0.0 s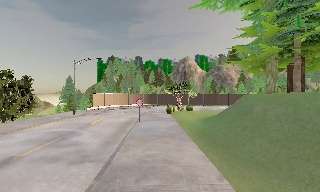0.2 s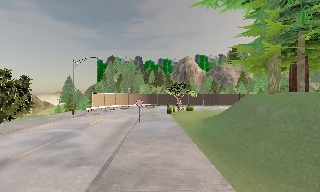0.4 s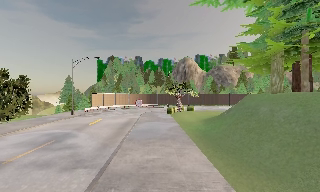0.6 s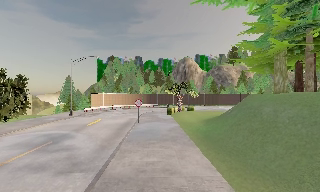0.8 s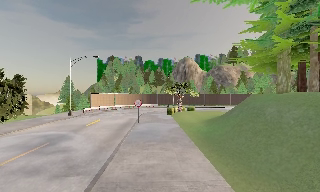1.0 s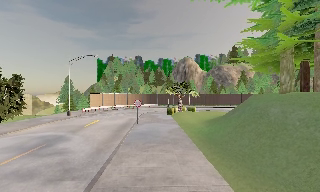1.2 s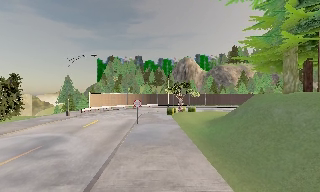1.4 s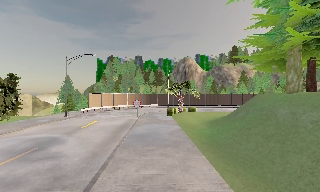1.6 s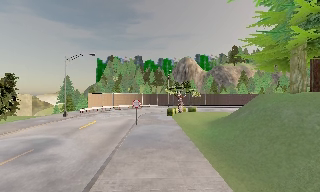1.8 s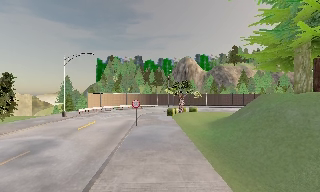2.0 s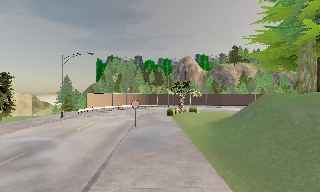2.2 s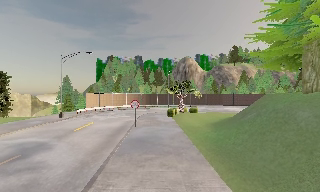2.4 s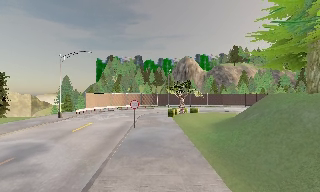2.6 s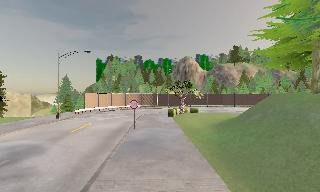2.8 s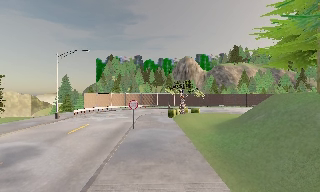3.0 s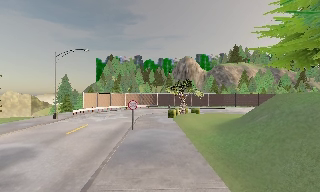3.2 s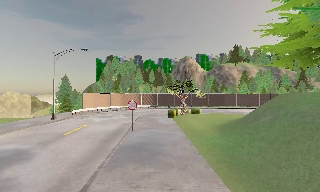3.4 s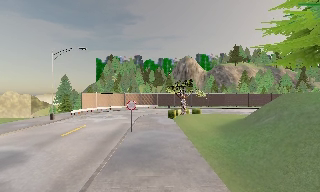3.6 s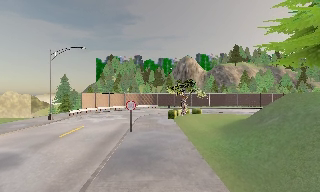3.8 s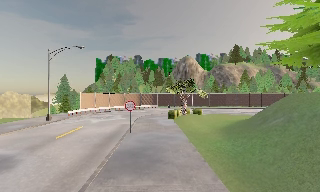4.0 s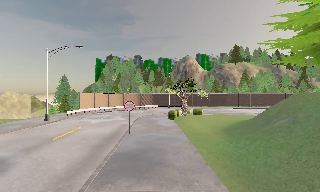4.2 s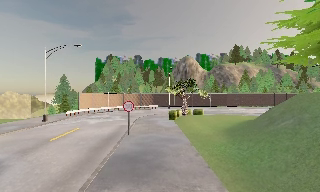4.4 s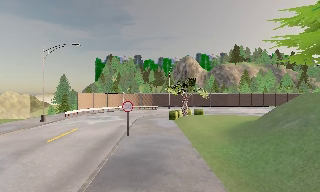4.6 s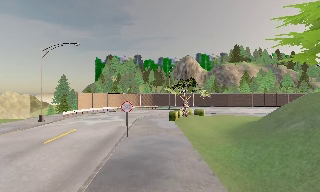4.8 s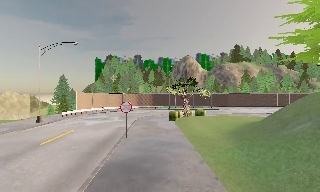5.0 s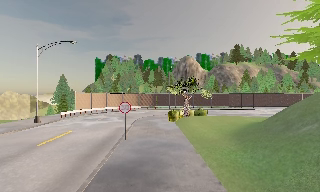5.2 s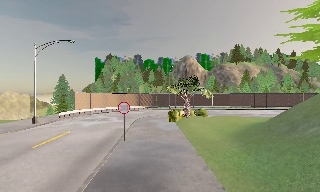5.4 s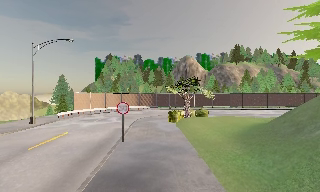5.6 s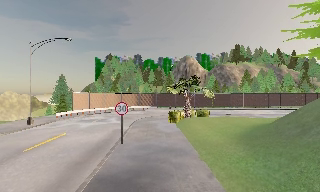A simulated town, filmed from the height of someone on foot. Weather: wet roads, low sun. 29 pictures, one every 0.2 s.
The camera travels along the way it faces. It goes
forward.
0.0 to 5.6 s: The camera travels forward, about 7 m, so what stands in front looms larger.
The film runs forward here.
